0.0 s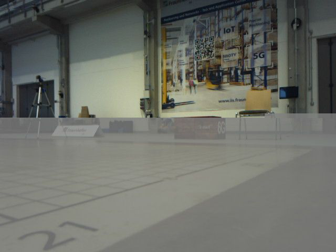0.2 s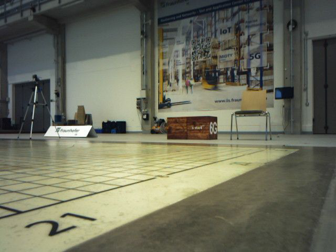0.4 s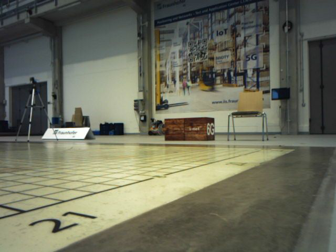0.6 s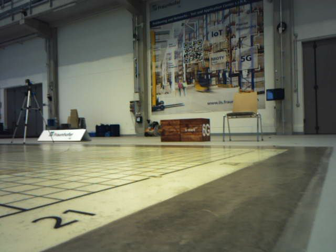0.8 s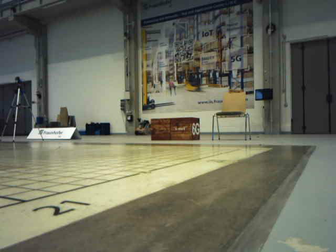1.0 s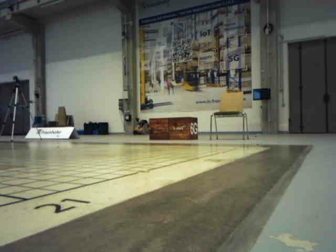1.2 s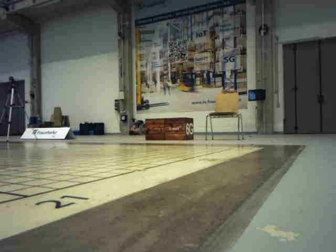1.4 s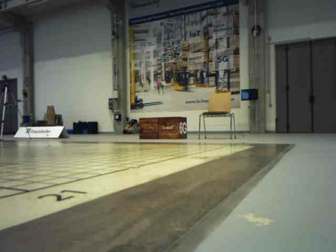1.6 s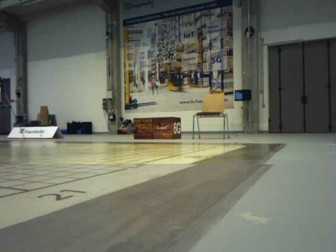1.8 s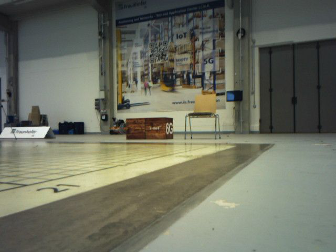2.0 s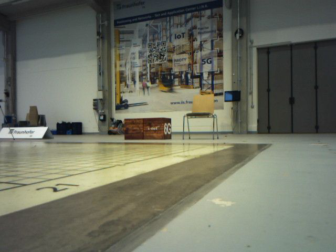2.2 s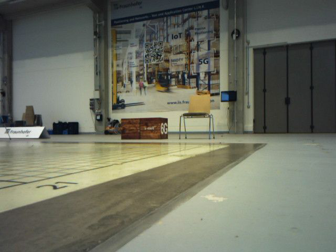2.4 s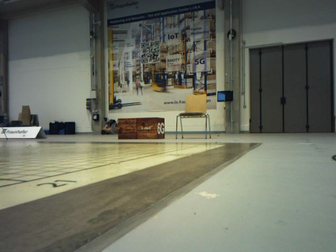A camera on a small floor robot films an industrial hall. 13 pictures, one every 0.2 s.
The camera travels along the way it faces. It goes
backward.
0.0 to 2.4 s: The camera pans to its right, which is clockwise from overhead, by about 10 degrees. It travels backward, about 0.5 m, so what stands in front gets smaller.
The film runs backward here.
